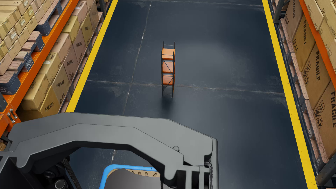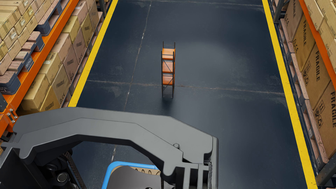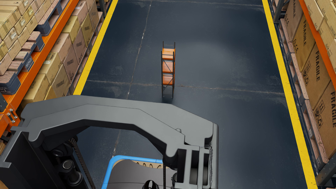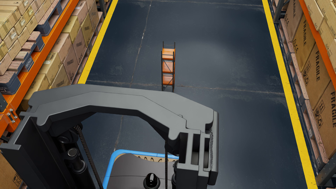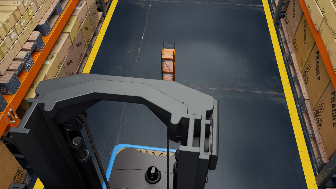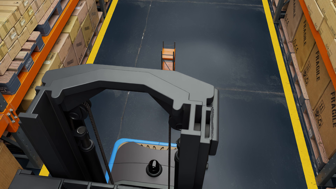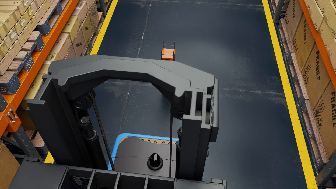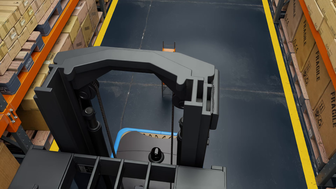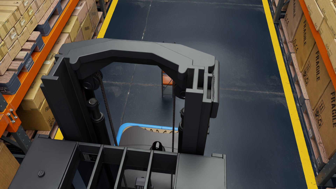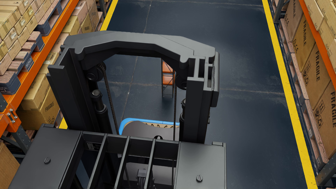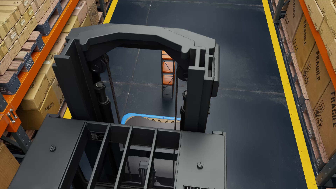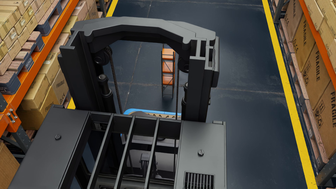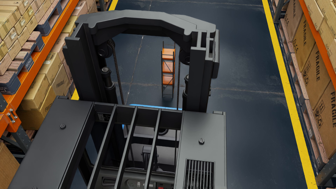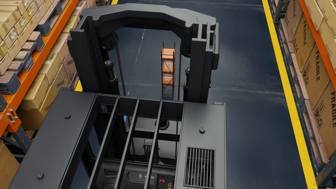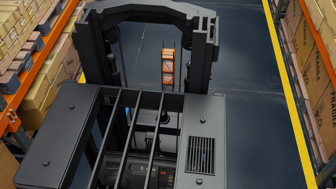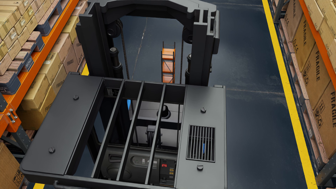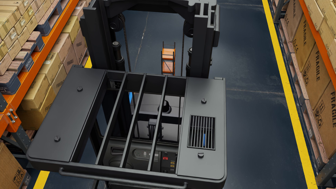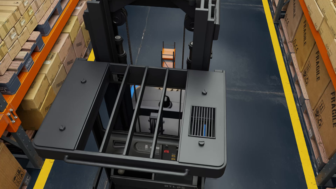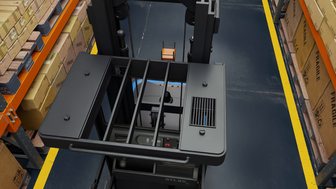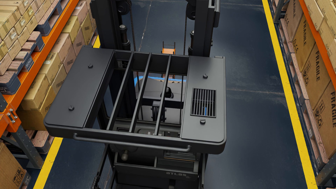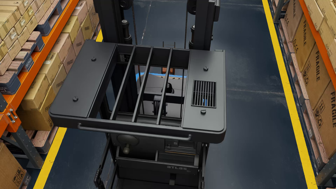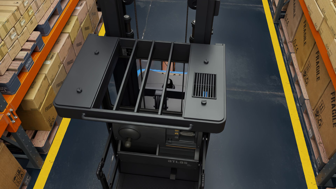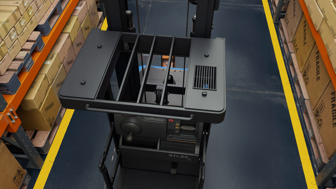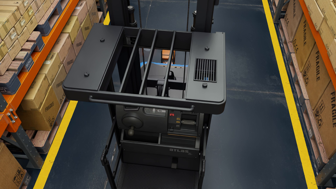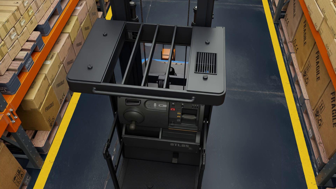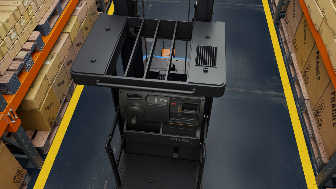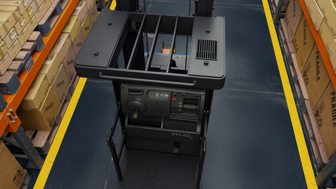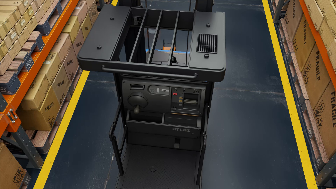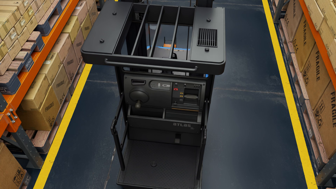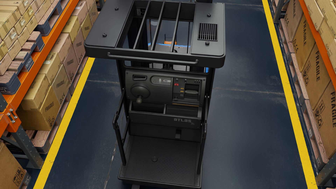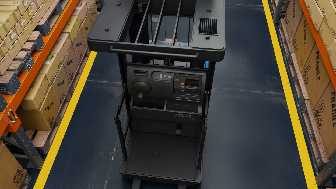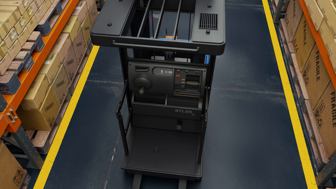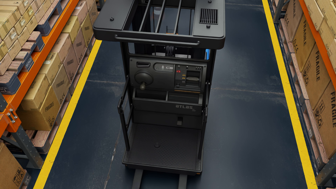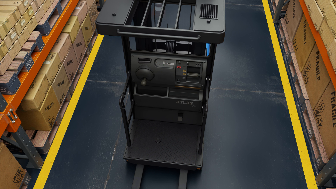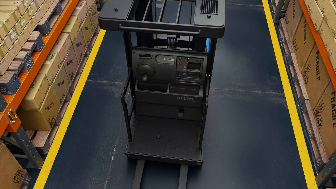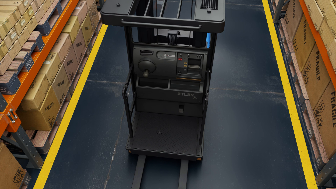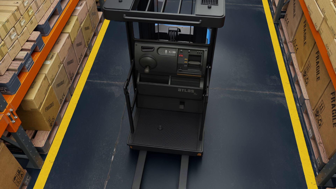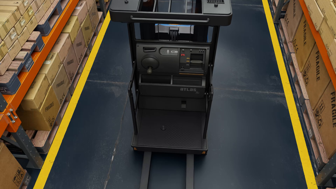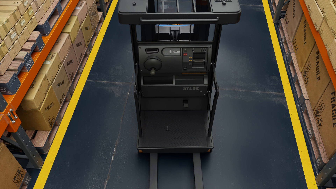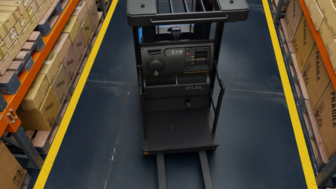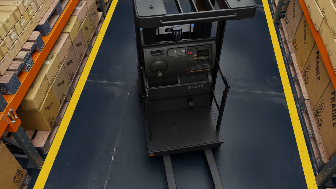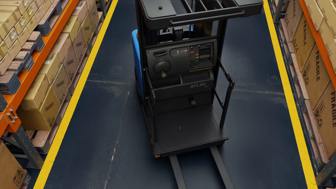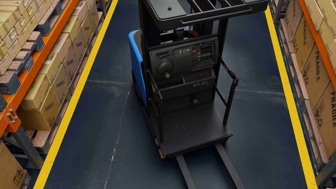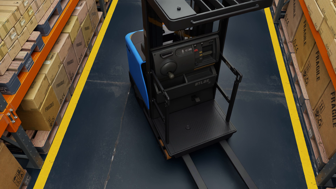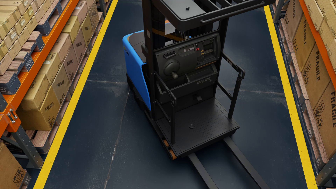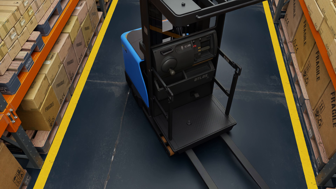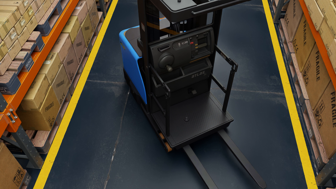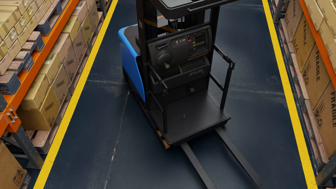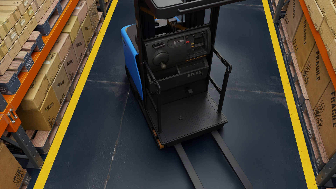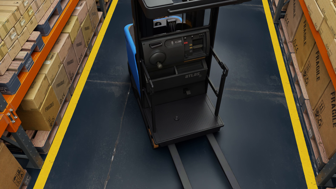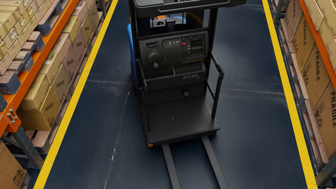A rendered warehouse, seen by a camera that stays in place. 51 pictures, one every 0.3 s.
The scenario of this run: A forklift runs into an object in its way.
